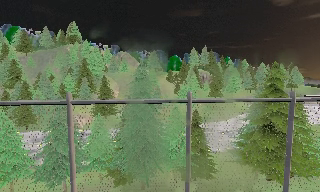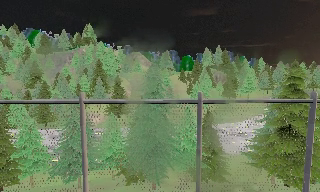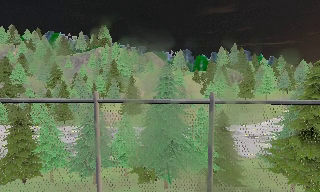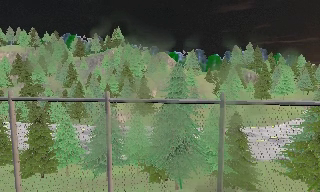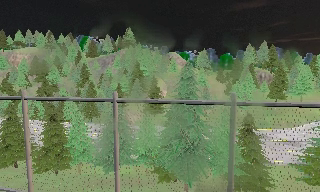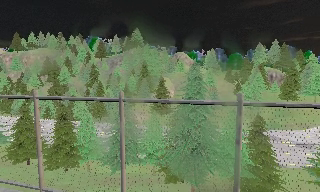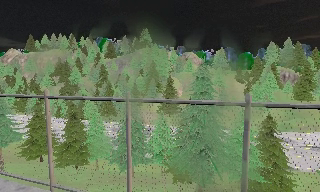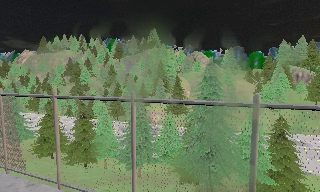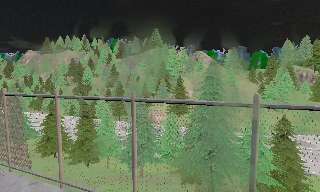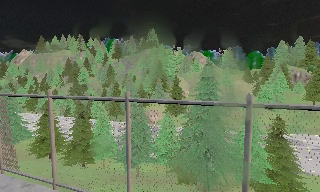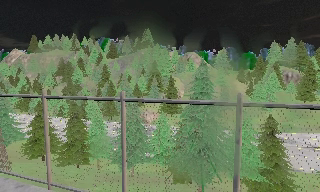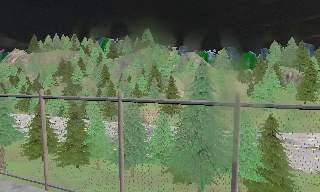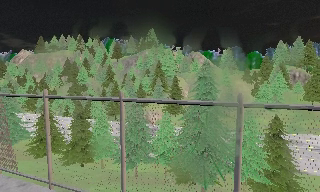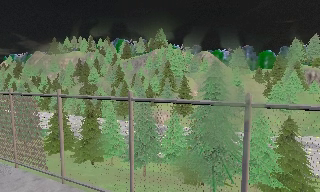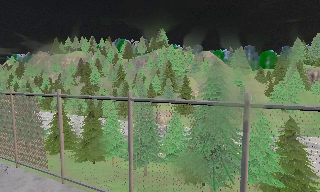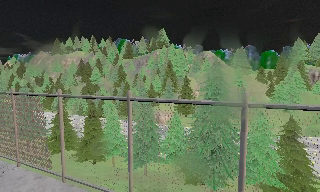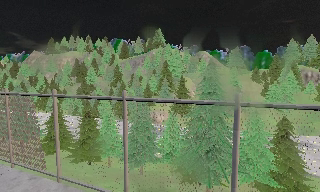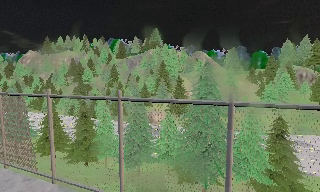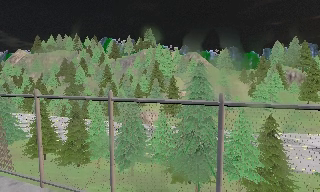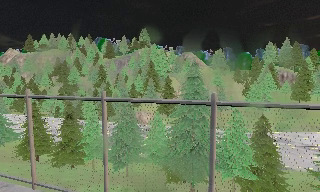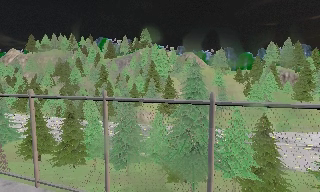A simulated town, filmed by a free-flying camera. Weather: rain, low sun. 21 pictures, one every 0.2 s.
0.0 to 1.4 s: The camera pans to its left, which is counterclockwise from overhead, by about 25 degrees.
1.4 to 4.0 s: The camera travels to its right, about 0.5 m, so close, fixed things drift to the left.
The film runs backward here.
